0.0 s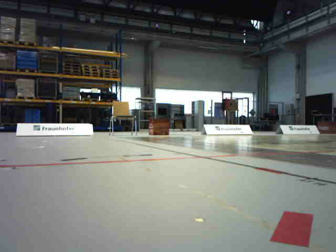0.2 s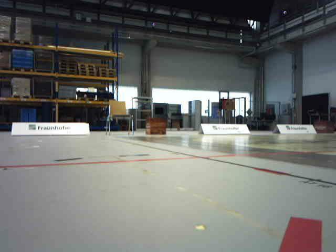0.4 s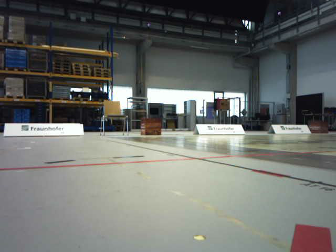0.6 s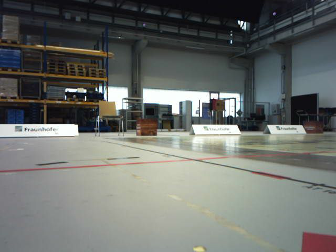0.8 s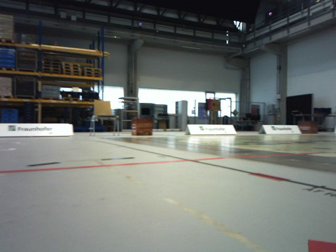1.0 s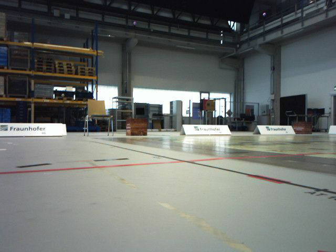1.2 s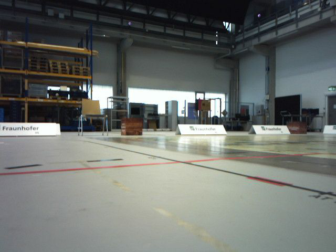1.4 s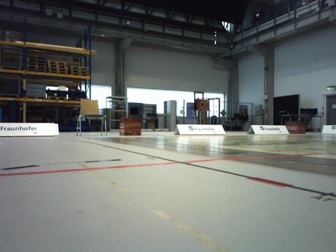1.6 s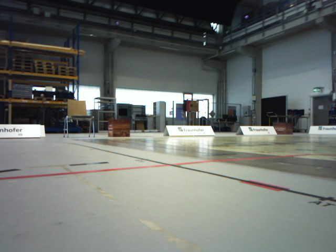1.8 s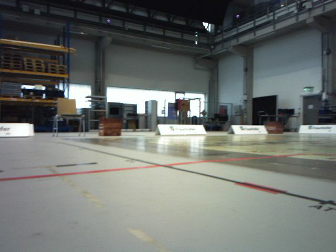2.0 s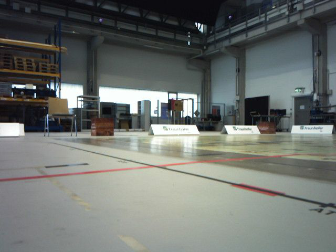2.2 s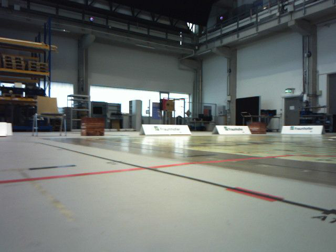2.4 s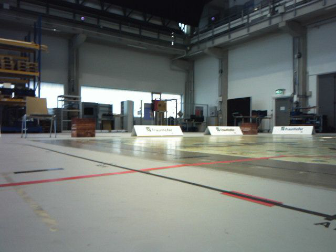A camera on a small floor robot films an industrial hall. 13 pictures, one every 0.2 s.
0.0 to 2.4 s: The camera pans to its right, which is clockwise from overhead, by about 15 degrees. It travels forward, about 0.5 m, so what stands in front looms larger.
The film runs forward here.
